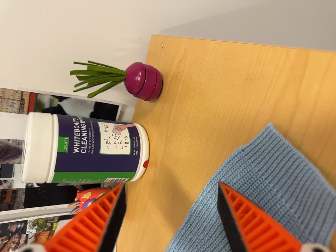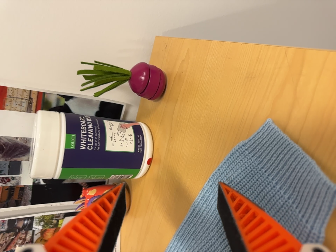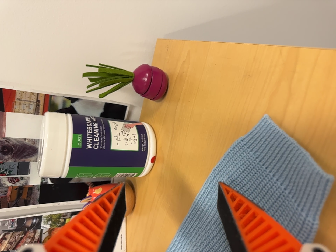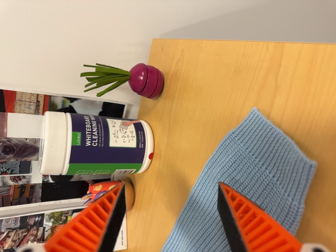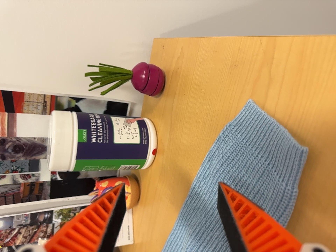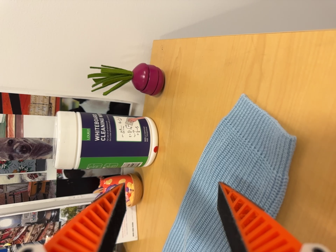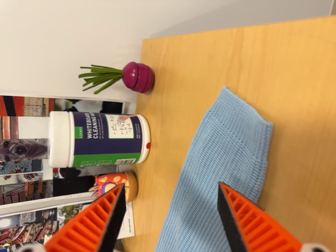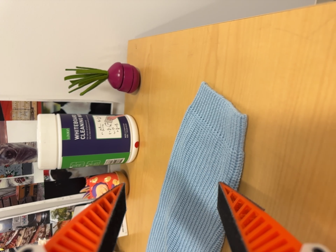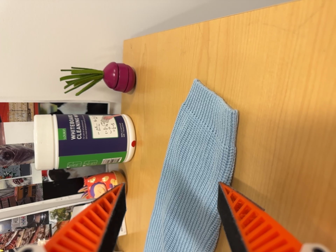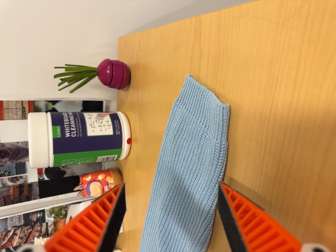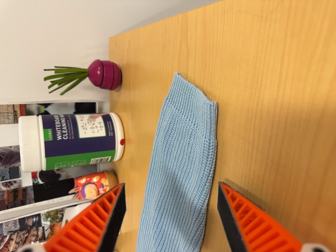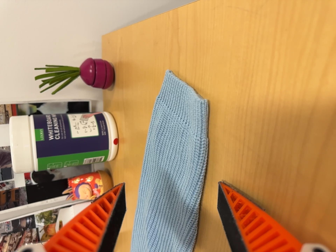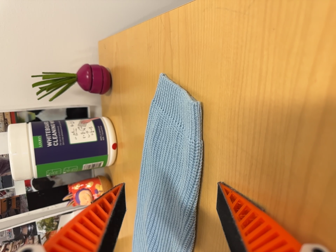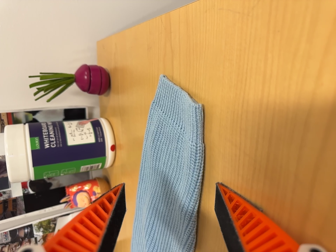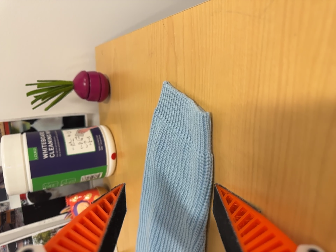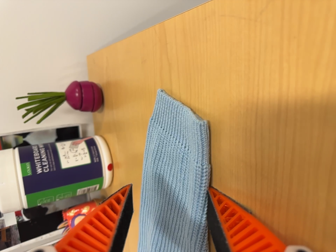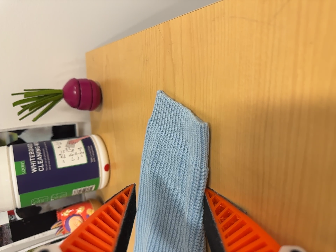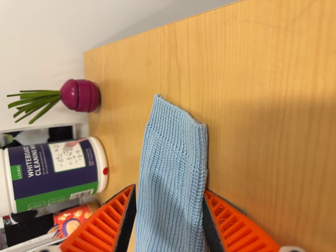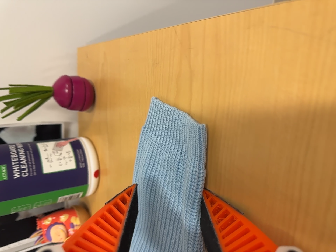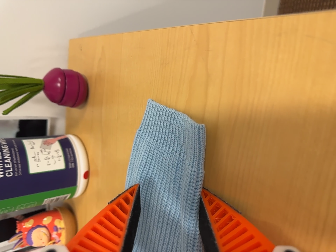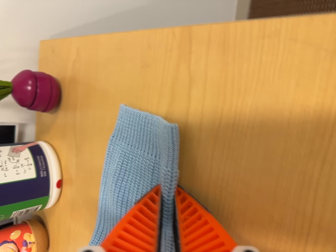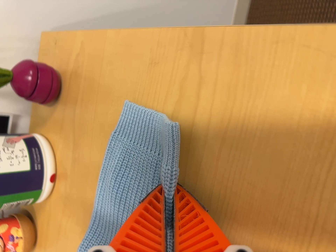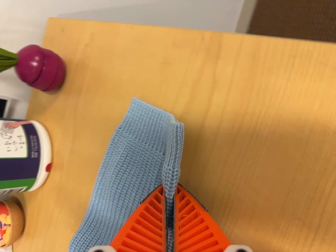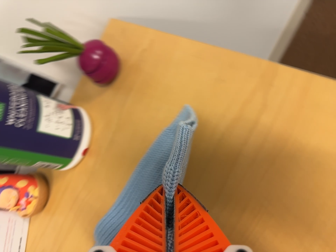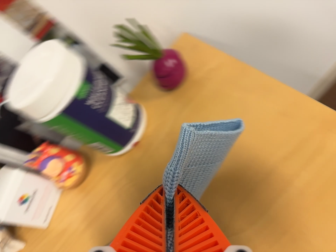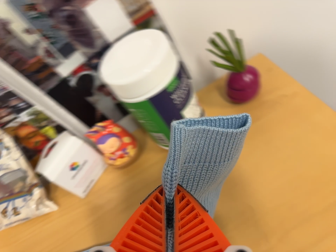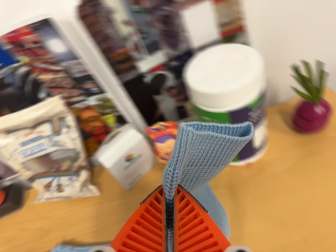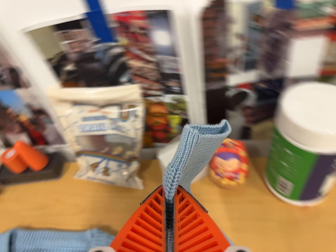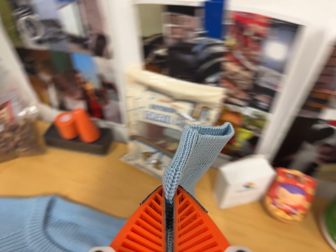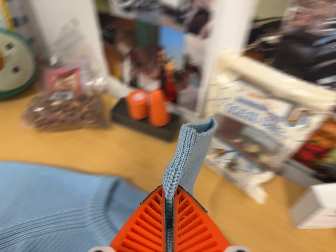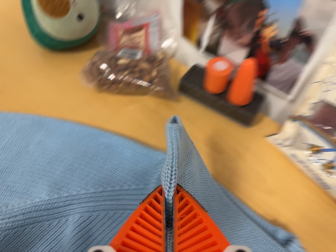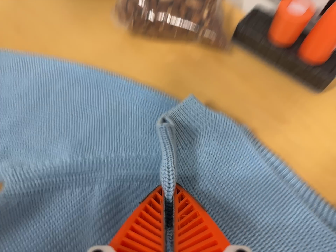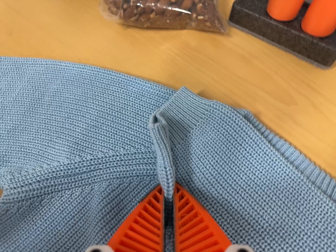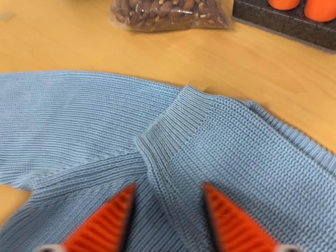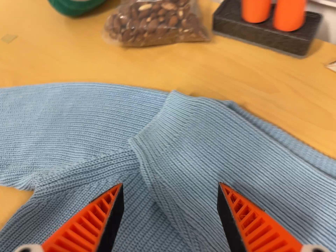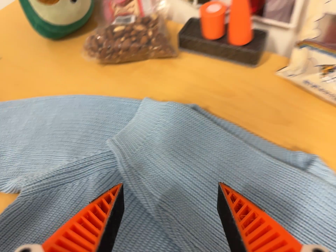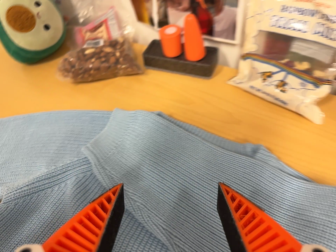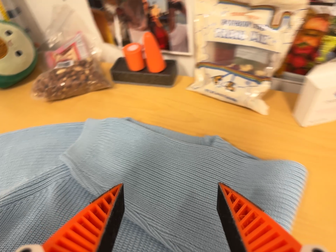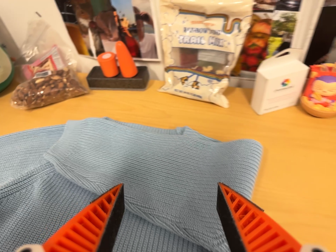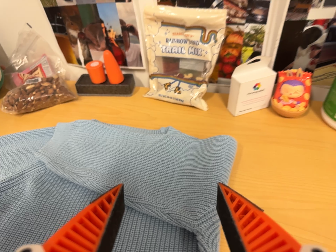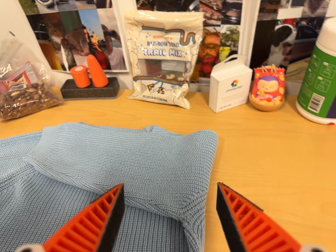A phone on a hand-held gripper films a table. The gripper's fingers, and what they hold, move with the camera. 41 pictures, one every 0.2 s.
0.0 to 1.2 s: The camera travels backward and toward the bottom of its view, about 9 cm, so what stands in front gets smaller.
1.2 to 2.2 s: The camera travels to its right, about 5 cm, so close, fixed things drift to the left.
2.2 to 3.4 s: The camera travels forward, about 5 cm, so what stands in front looms larger.
3.4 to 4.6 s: The camera pans to its right by about 20 degrees. It travels to its left, about 14 cm. It rolls about its line of sight by about 25 degrees, and the scene rotates clockwise.
4.6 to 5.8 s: The camera swings to its left by about 20 degrees, and the scene slides to the right. It travels to its left, about 50 cm, so close, fixed things drift to the right. It rolls about its line of sight by about 85 degrees, and the scene rotates clockwise.
5.8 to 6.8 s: The camera swings to its left by about 20 degrees, and the scene slides to the right. It travels forward and to its left, about 12 cm, so what stands in front looms larger. Its aim tips toward the bottom of its view by about 10 degrees, and the scene shifts upward.
6.8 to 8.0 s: The camera swings to its right by about 25 degrees, and the scene slides to the left. It travels backward and toward the bottom of its view, about 28 cm, so what stands in front gets smaller. Its aim tips toward the top of its view by about 25 degrees. It rolls about its line of sight by about 20 degrees, and the scene rotates counterclockwise.
The film runs forward here.
